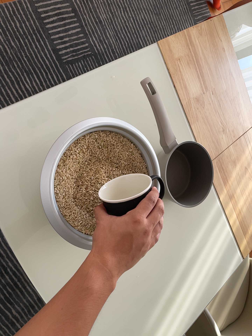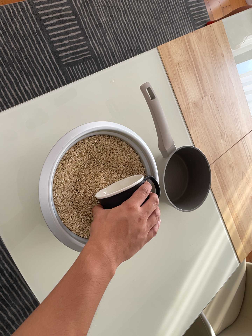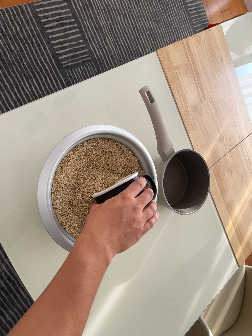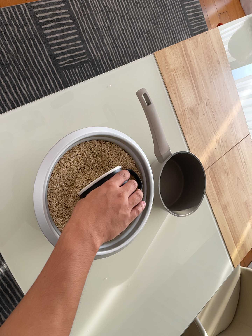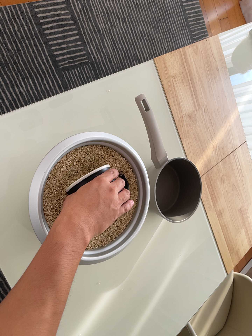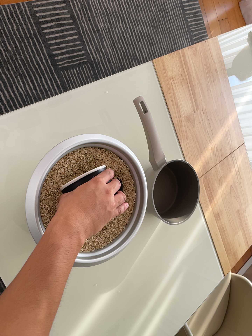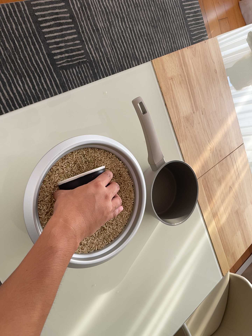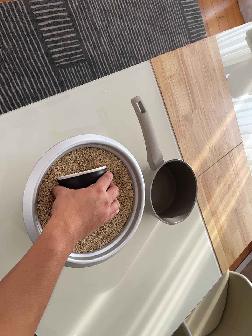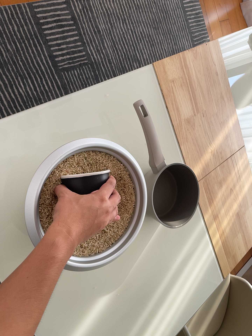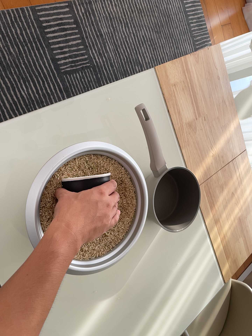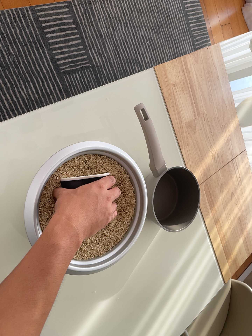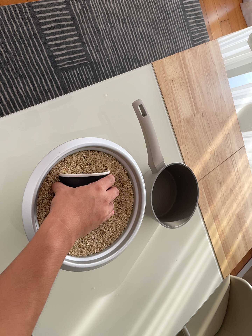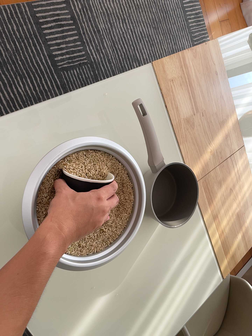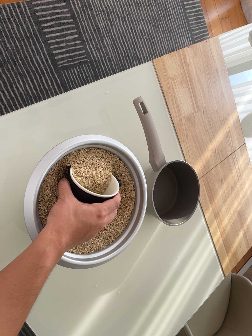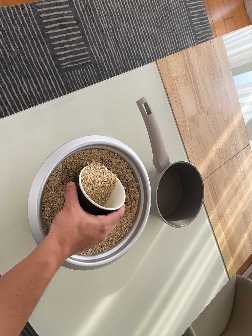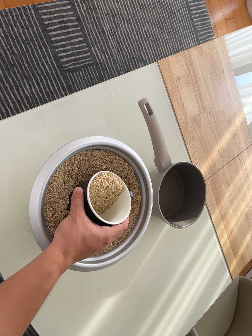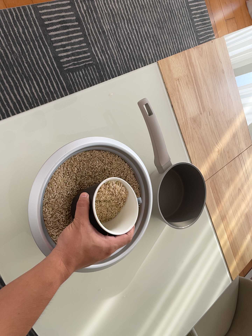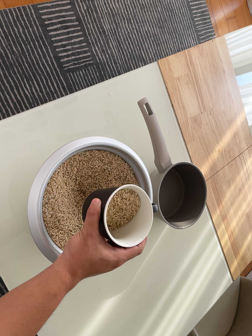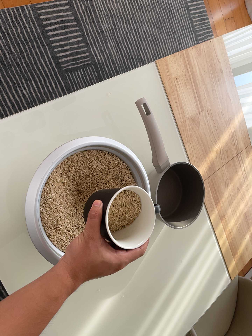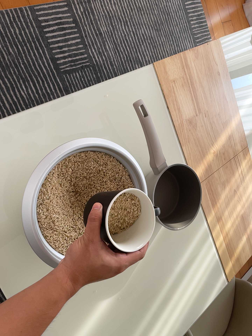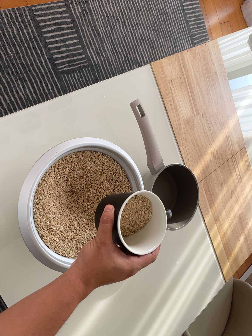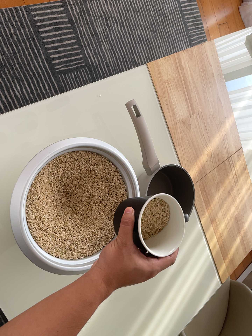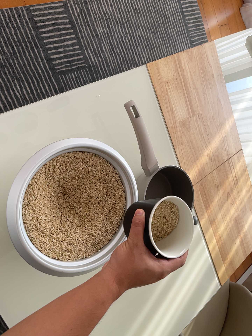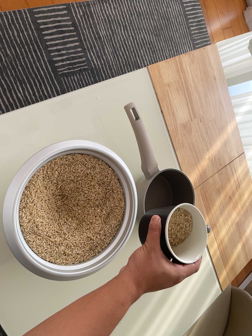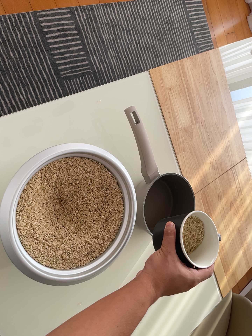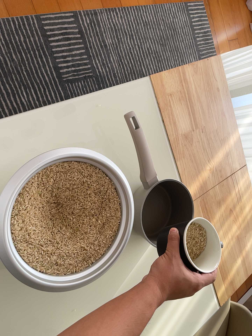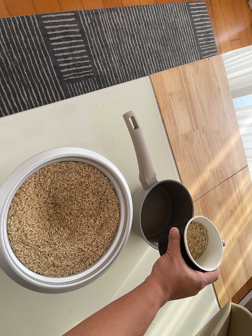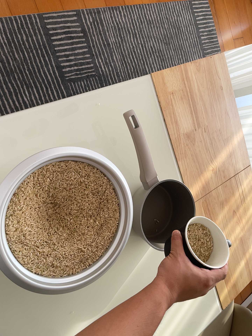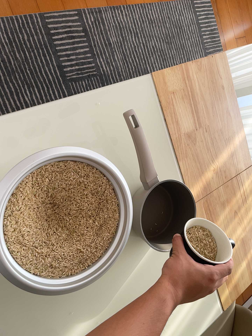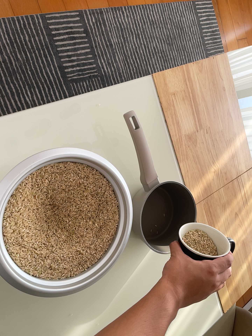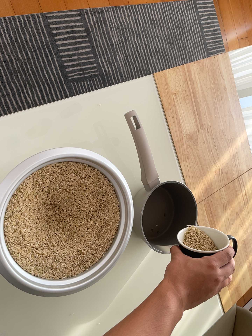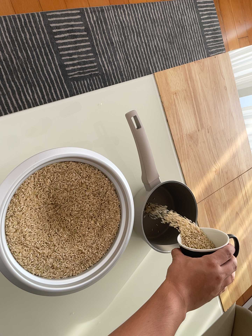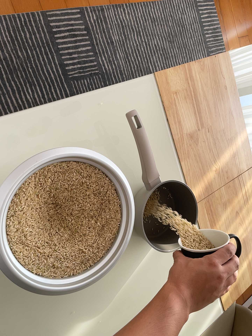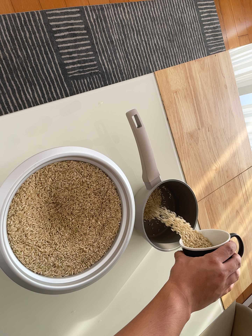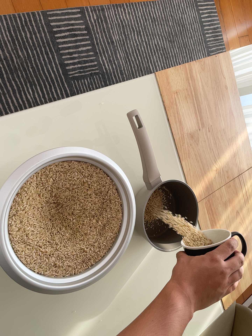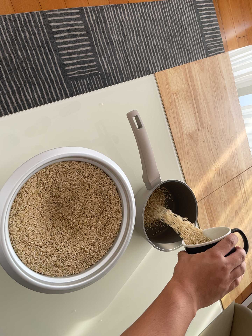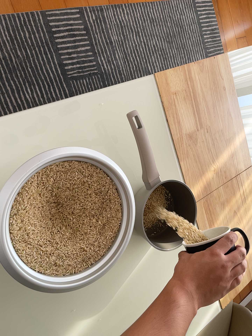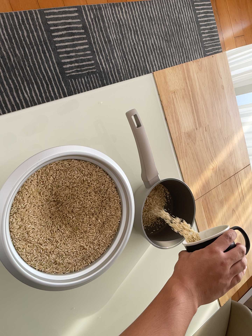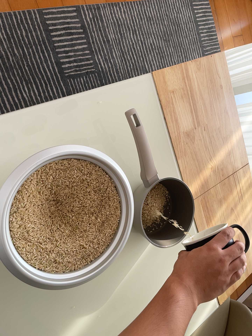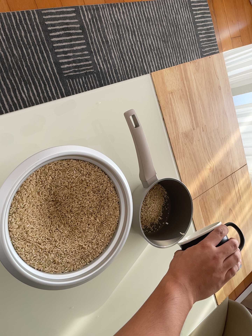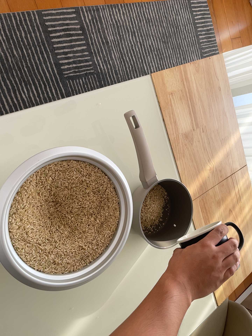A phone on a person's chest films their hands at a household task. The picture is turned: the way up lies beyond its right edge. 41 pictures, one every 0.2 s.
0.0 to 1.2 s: The camera shifts only a little, or ends up much as it began.
1.2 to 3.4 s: The camera shifts only a little, or ends up much as it began.
3.4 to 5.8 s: The camera travels to its right, about 7 cm, so close, fixed things drift to the left.
5.8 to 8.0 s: The camera shifts only a little, or ends up much as it began.
The film runs forward here.
